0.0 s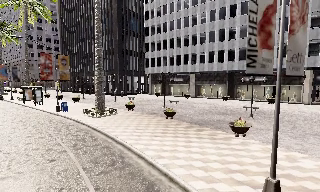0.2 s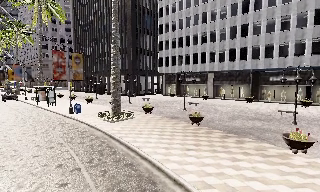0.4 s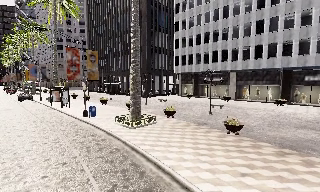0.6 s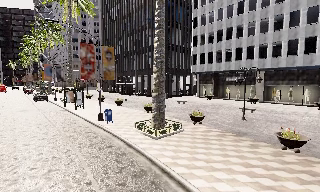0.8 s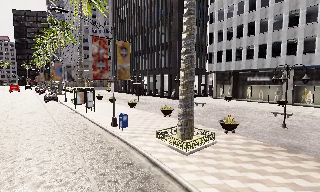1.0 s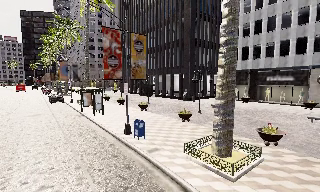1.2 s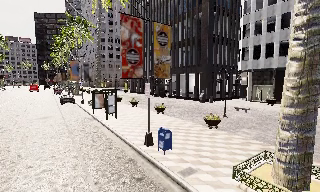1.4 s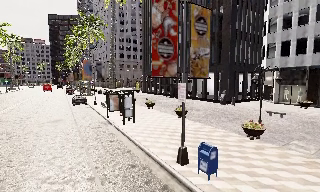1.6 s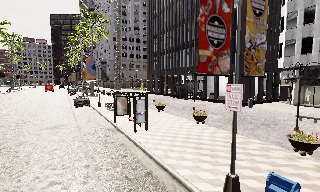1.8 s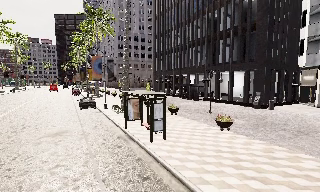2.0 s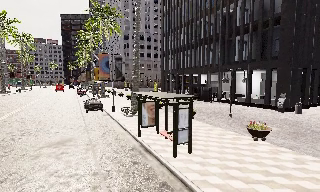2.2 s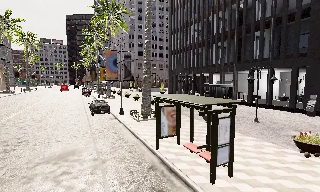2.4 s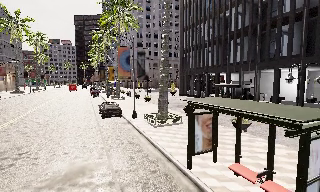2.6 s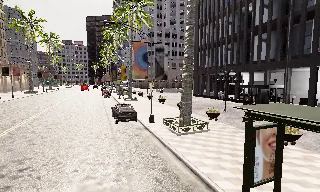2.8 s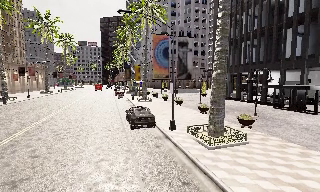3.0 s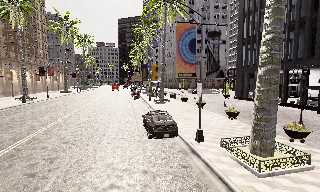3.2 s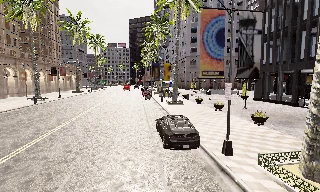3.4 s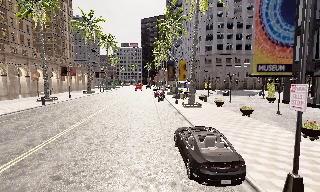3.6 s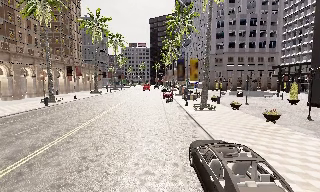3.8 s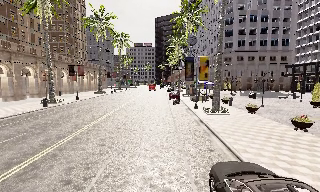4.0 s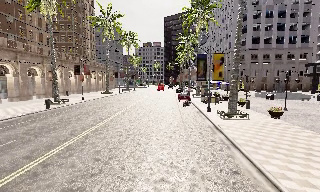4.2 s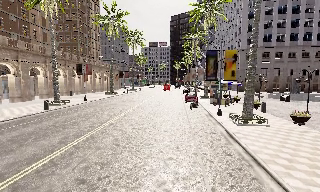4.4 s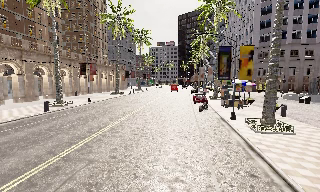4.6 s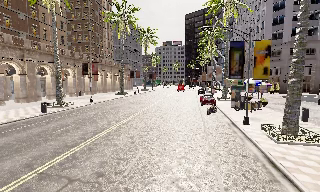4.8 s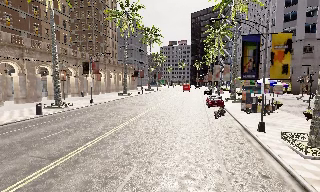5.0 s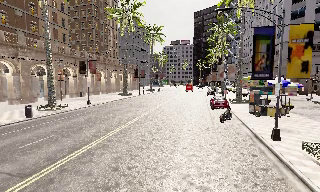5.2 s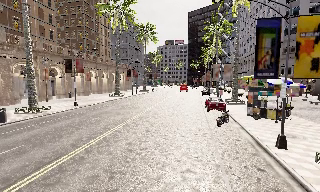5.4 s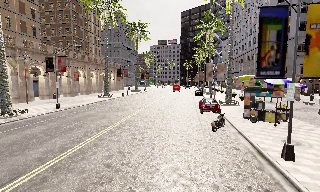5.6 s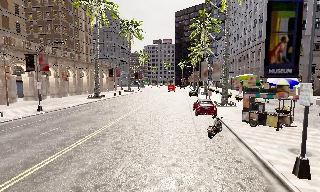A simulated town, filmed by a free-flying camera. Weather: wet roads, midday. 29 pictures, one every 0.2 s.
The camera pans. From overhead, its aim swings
counterclockwise.
The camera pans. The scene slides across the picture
to the right.
0.0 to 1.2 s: The scene slides to the right, as the camera pans about 20 degrees to its left. It travels forward and to its left, about 14 m, so what stands in front looms larger.
1.2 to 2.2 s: The camera travels forward and to its left, about 11 m, so what stands in front looms larger.
2.2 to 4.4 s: The camera pans to its left, which is counterclockwise from overhead, by about 35 degrees. It travels forward, about 20 m.
4.4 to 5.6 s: The camera travels forward, about 9 m, so what stands in front looms larger.
The film runs forward here.
